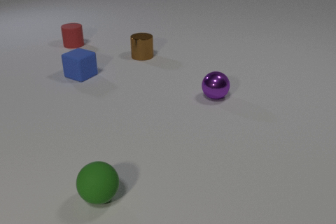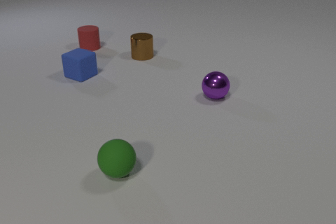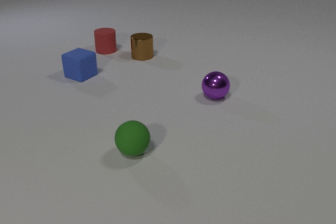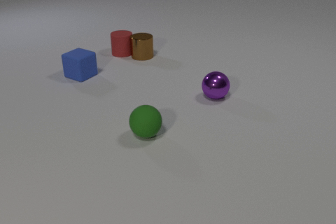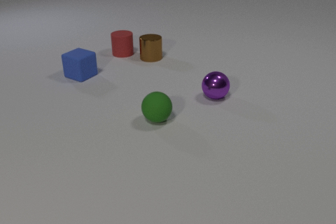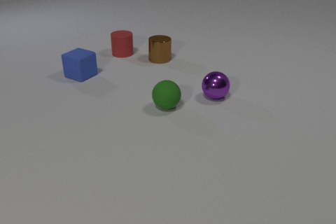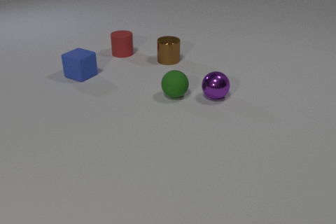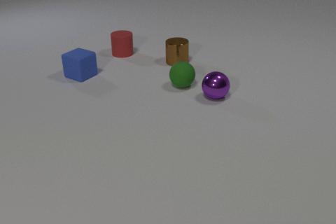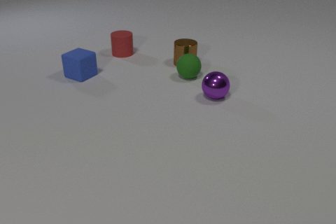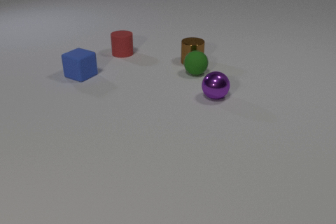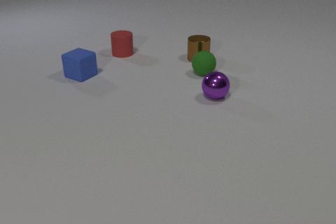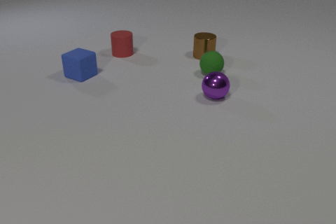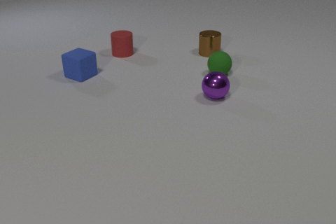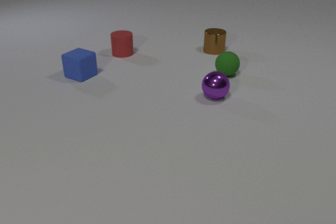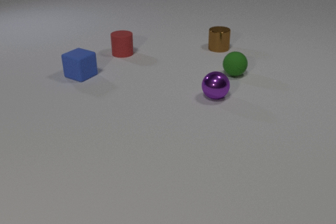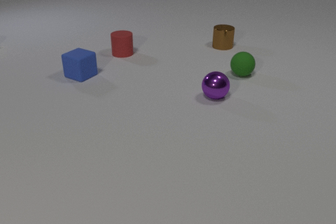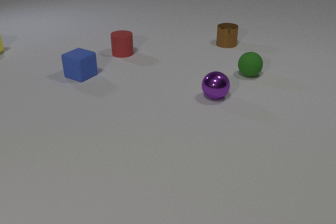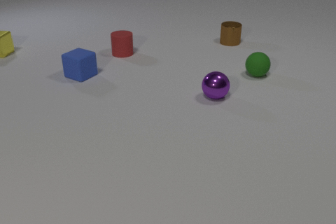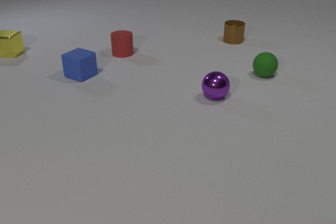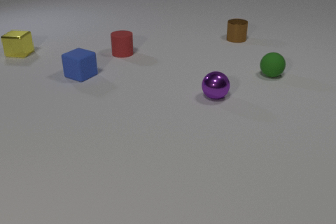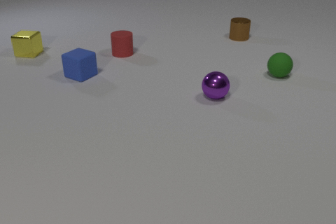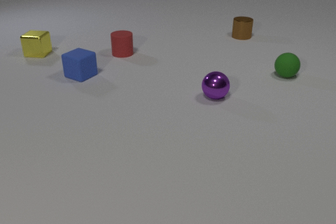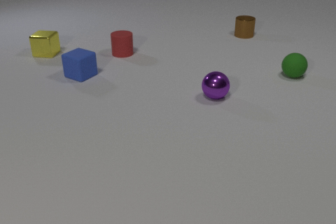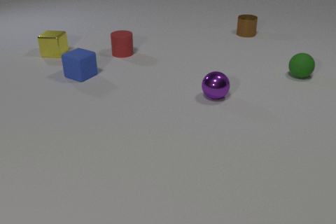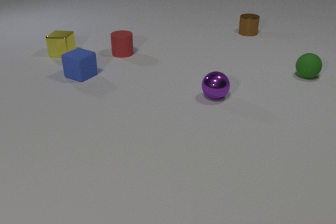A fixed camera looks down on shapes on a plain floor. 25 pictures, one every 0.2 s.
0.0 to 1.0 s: The red rubber cylinder slides to the right and toward the camera. The brown metal cylinder slides to the right and toward the camera. The green rubber sphere rolls away from the camera and to the right. The red rubber cylinder and the brown metal cylinder collide.
1.0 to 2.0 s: The brown metal cylinder slides to the right. The green rubber sphere rolls away from the camera and to the right. The brown metal cylinder and the green rubber sphere collide.
2.0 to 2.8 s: The brown metal cylinder slides away from the camera and to the right. The green rubber sphere rolls to the right.
2.8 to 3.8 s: The brown metal cylinder slides away from the camera and to the right. The yellow metal cube comes in at the left edge, slides to the right and toward the camera. The green rubber sphere rolls to the right.
3.8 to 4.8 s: The brown metal cylinder slides away from the camera and to the right. The yellow metal cube slides to the right. The green rubber sphere rolls to the right.
Are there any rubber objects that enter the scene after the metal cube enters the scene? no.
How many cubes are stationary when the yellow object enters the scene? 1.
What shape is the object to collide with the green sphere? cylinder.
